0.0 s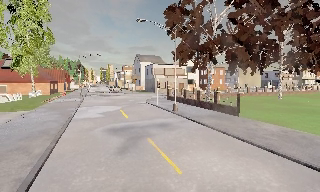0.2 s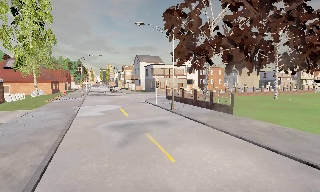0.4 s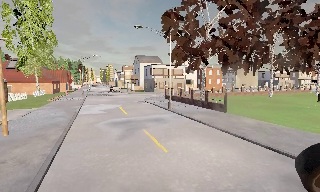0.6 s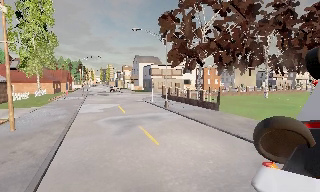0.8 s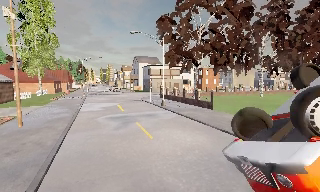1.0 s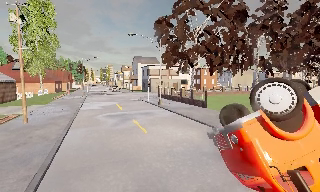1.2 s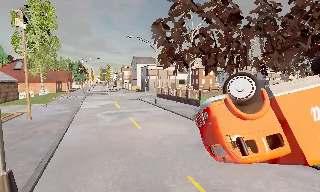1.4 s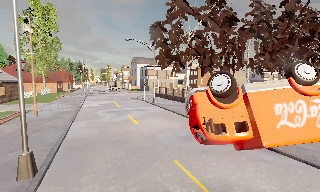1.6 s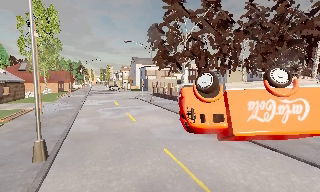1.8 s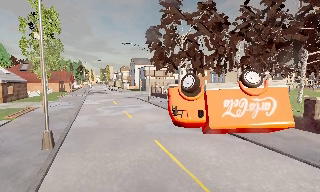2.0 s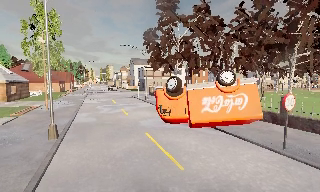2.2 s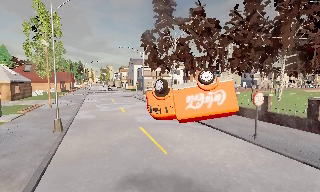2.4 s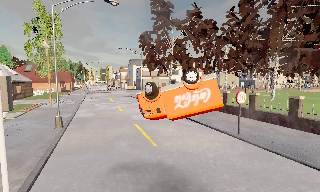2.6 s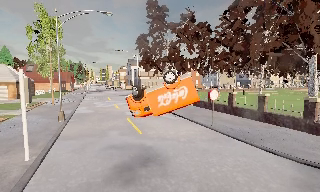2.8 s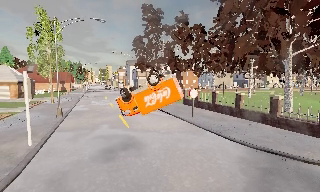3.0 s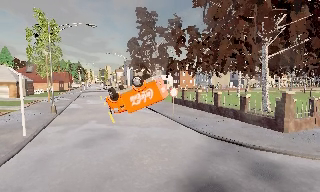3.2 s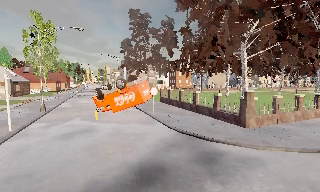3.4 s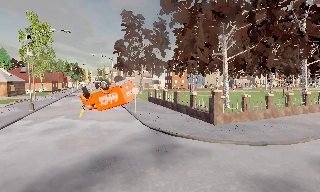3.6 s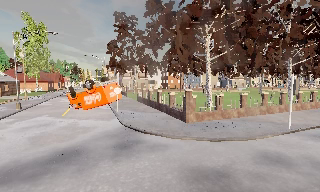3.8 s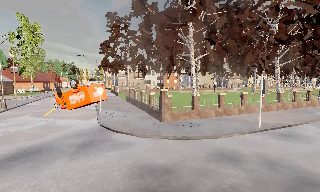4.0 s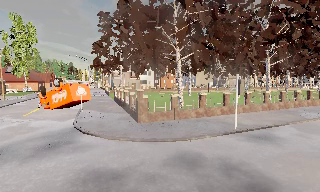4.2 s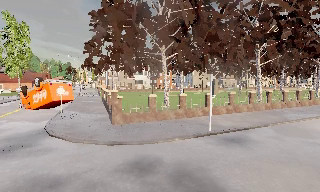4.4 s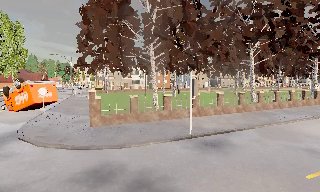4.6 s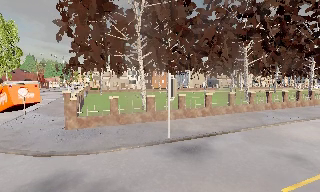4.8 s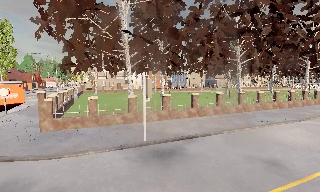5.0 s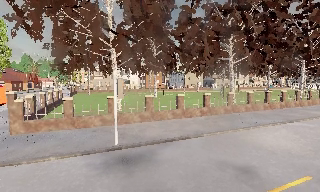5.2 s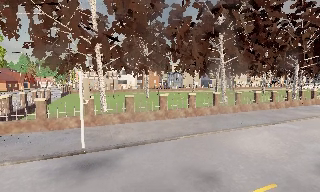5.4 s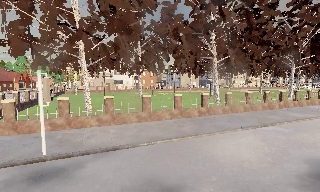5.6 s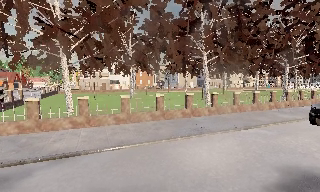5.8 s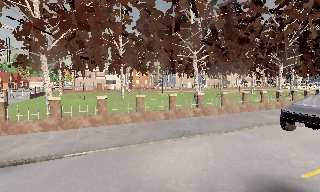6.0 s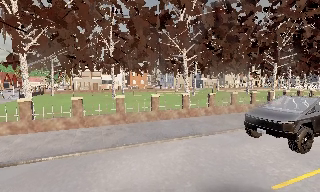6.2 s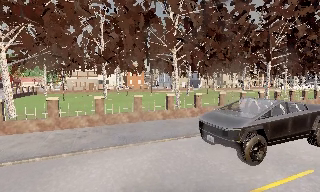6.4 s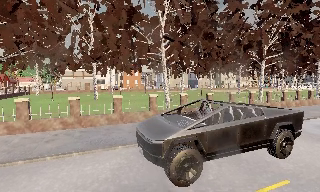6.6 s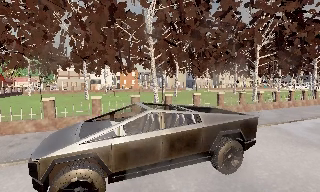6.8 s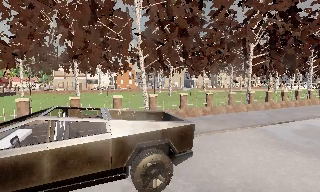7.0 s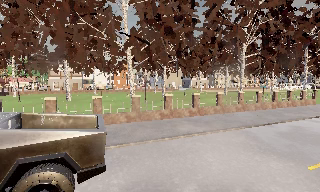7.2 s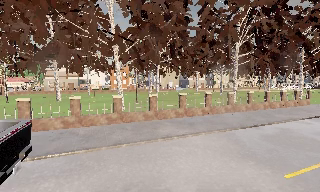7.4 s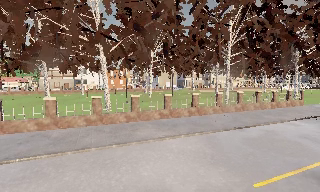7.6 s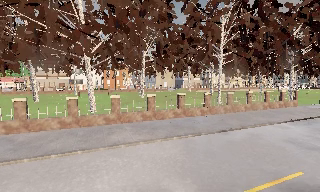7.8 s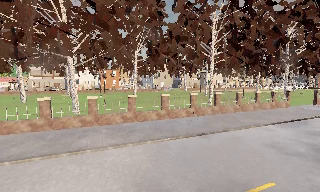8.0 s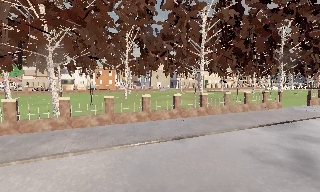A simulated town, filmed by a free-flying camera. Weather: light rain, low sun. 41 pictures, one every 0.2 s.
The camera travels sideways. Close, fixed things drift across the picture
to the left.
0.0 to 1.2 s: The camera travels backward, about 5 m, so what stands in front gets smaller.
1.2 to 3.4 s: The camera travels backward and to its right, about 14 m, so what stands in front gets smaller. It gains speed.
3.4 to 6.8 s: The camera travels to its right, about 25 m, so close, fixed things drift to the left.
6.8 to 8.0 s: The camera travels to its right and forward, about 8 m, so close, fixed things drift to the left.
The film runs forward here.
